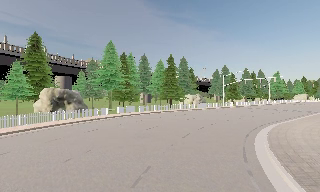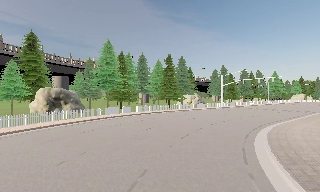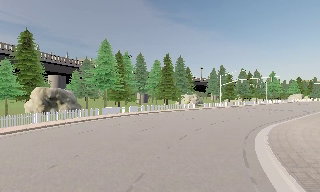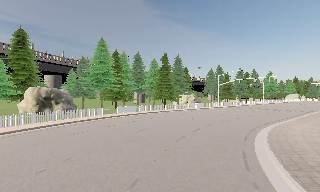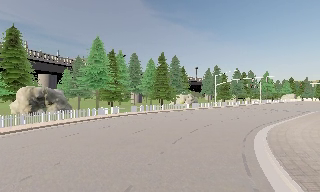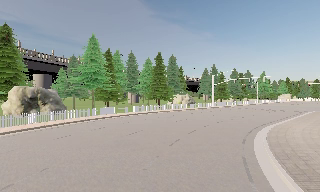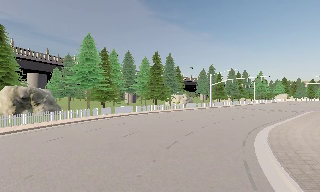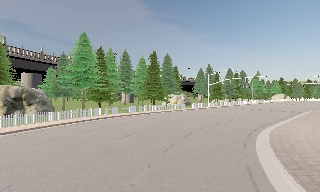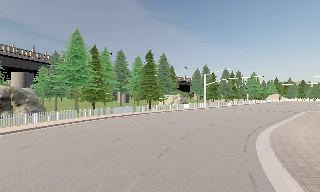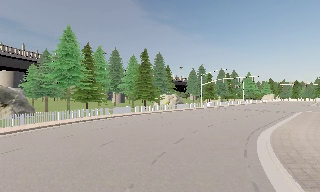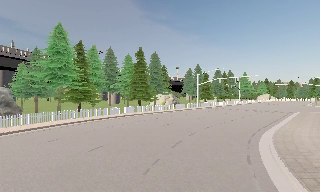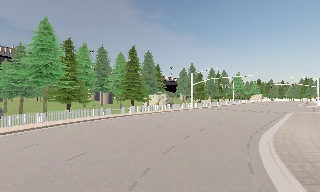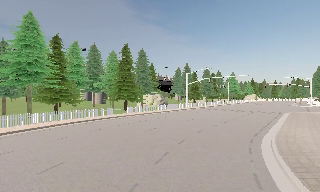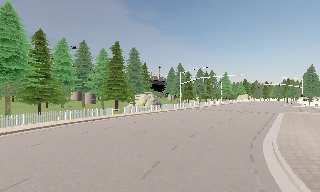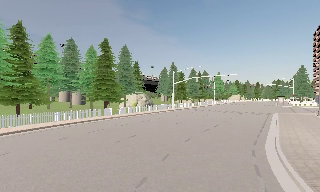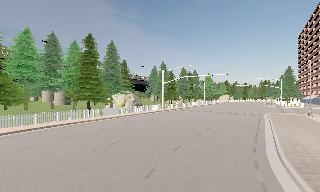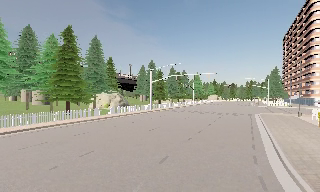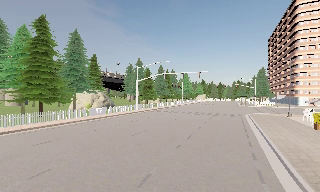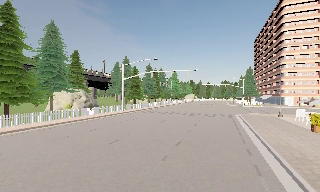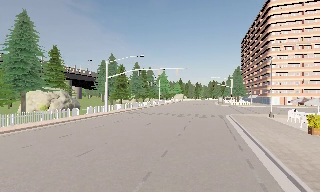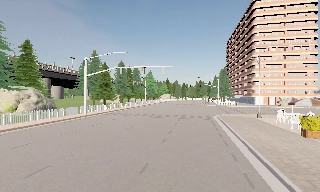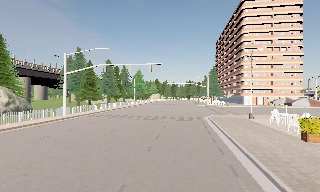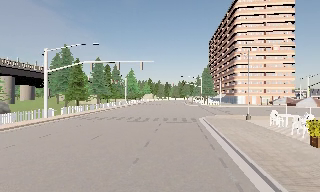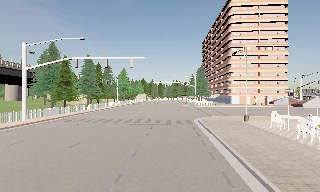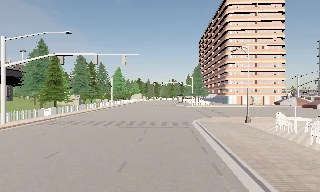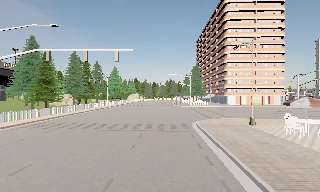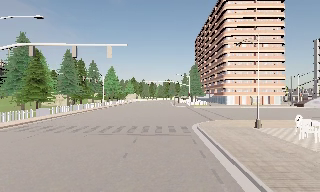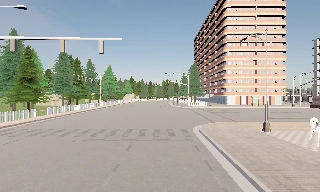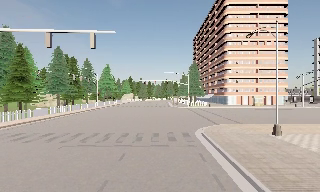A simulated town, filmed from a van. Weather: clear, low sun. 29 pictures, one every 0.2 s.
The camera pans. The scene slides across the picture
to the left.
The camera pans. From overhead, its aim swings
clockwise.
0.0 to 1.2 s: The camera travels forward, about 2 m, so what stands in front looms larger.
1.2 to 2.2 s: The camera travels forward, about 3.5 m, so what stands in front looms larger. It gains speed.
2.2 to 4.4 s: The scene slides to the left, as the camera pans about 35 degrees to its right. It travels forward, about 16 m.
4.4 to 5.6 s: The camera travels forward, about 8 m, so what stands in front looms larger.
The film runs forward here.
